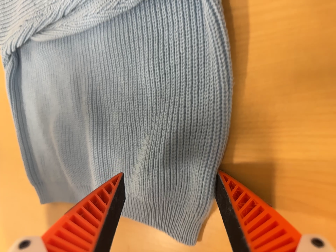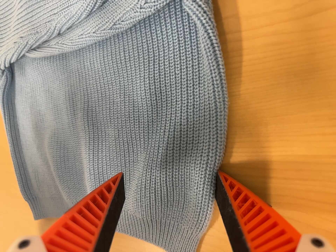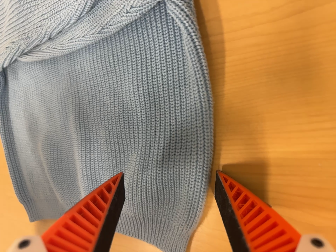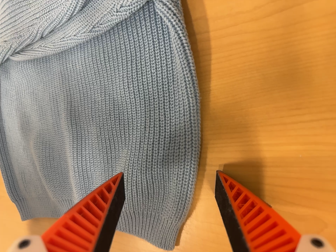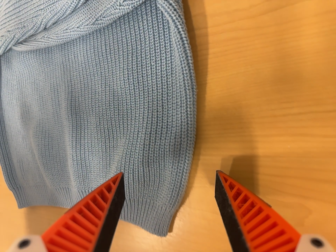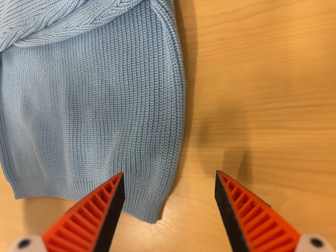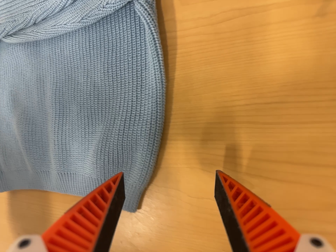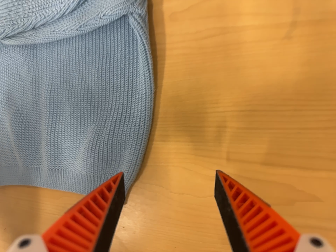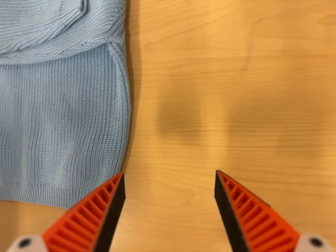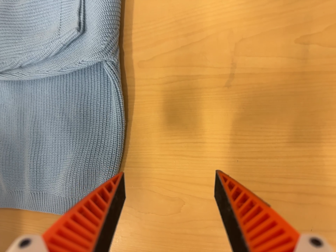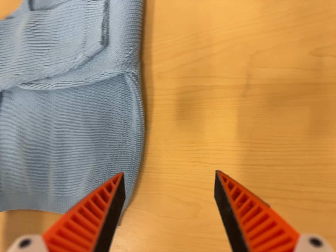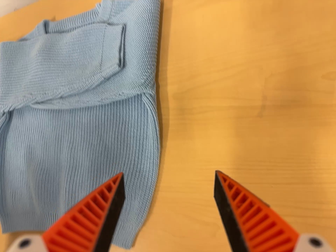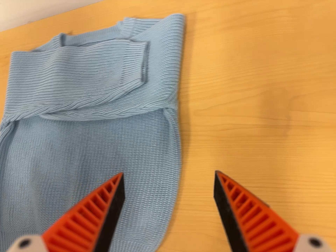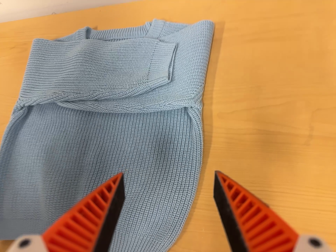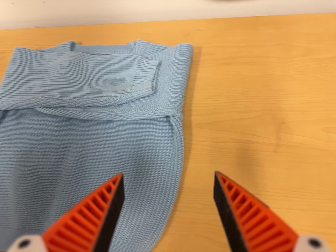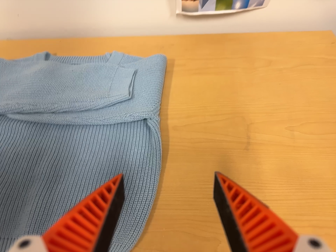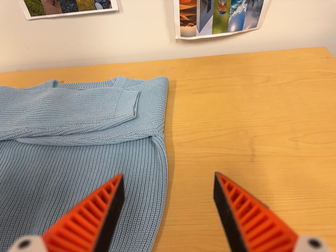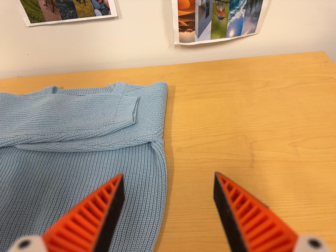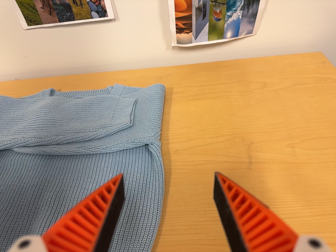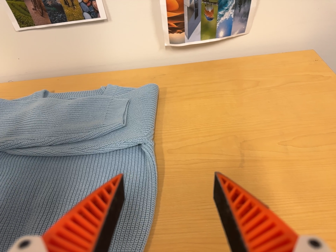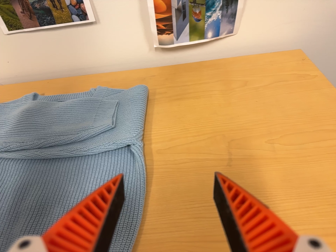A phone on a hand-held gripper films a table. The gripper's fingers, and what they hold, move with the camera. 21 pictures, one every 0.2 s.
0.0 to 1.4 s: The camera swings to its right by about 10 degrees, and the scene slides to the left. It travels backward, about 10 cm, so what stands in front gets smaller.
1.4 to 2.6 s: The camera travels to its left and backward, about 14 cm. Its aim tips toward the top of its view by about 20 degrees, and the scene shifts downward. It rolls about its line of sight by about 10 degrees, and the scene rotates clockwise.
2.6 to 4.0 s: The camera pans to its right by about 15 degrees. It travels toward the bottom of its view and backward, about 10 cm. Its aim tips toward the top of its view by about 20 degrees.
The film runs backward here.
